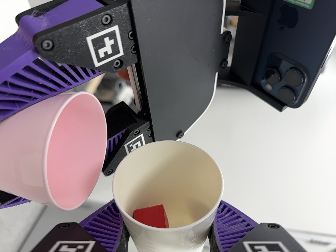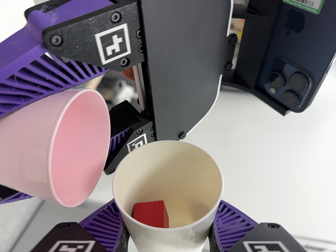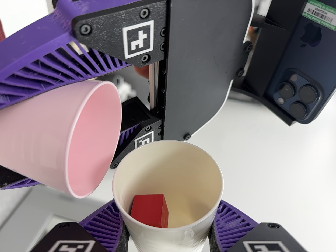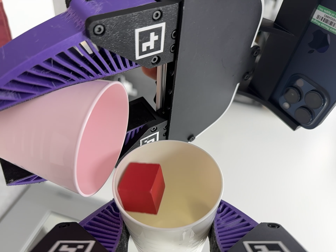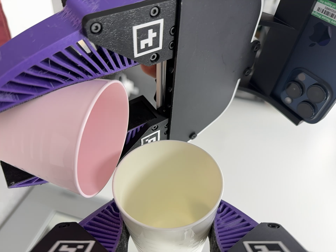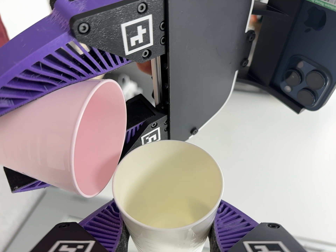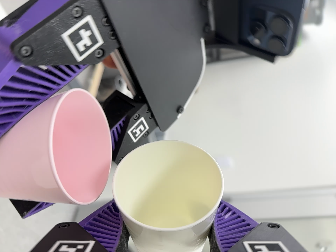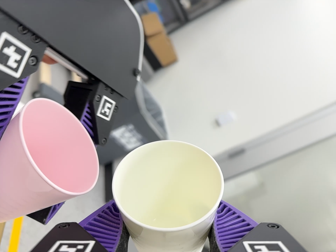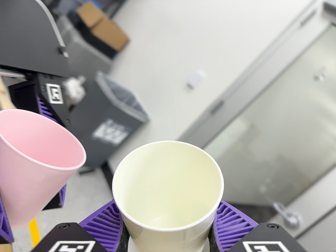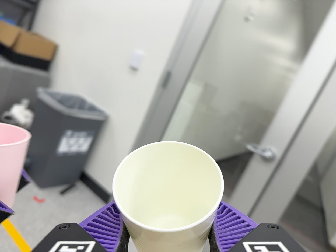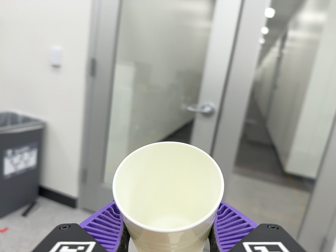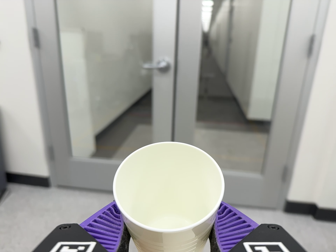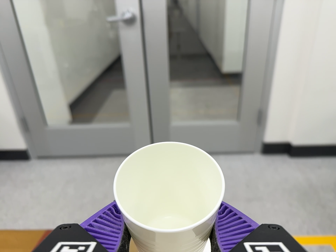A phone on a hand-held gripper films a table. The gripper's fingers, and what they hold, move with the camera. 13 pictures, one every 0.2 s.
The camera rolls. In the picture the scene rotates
counterclockwise.
The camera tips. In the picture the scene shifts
upward.
0.0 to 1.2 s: The camera rolls about its line of sight by about 10 degrees, and the scene rotates counterclockwise.
1.2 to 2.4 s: The scene slides to the left, as the camera pans about 35 degrees to its right. It travels to its right and toward the bottom of its view, about 32 cm, so close, fixed things drift to the left. Its aim tips toward the bottom of its view by about 30 degrees, and the scene shifts upward. It rolls about its line of sight by about 100 degrees, and the scene rotates counterclockwise.
The film runs forward here.
